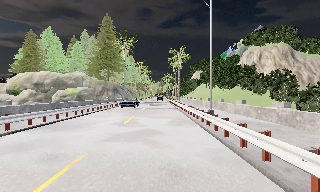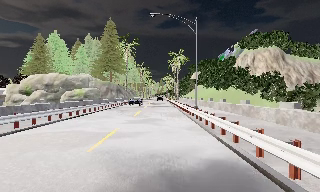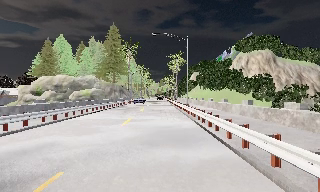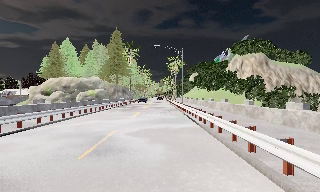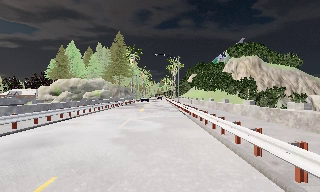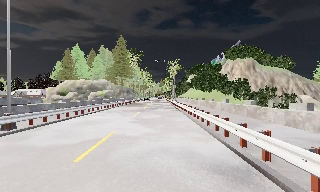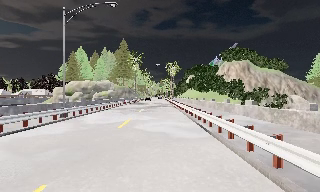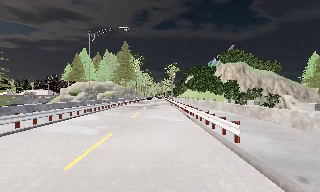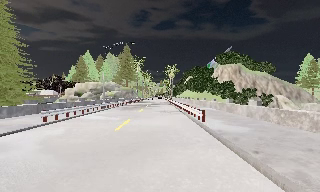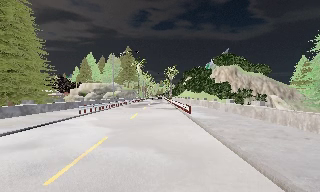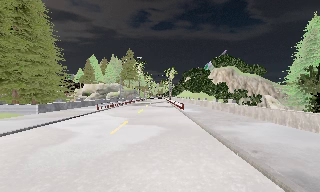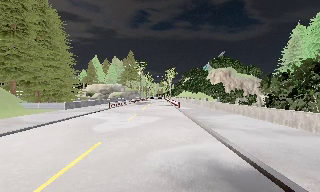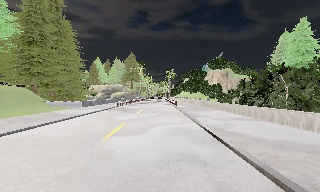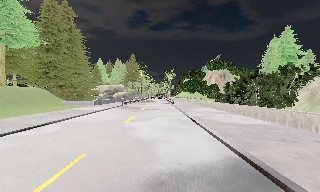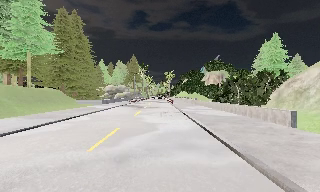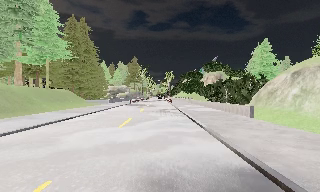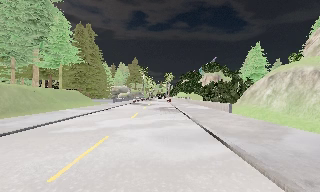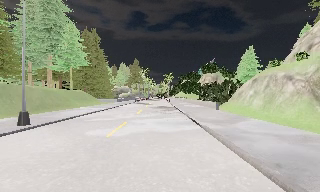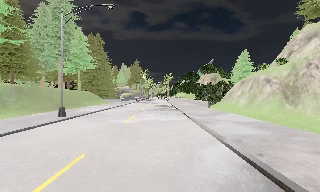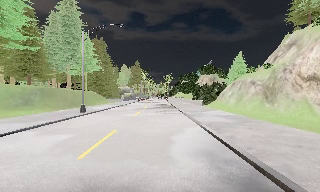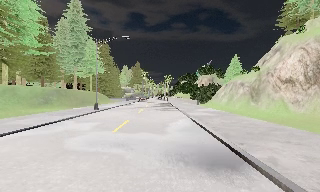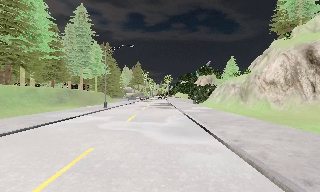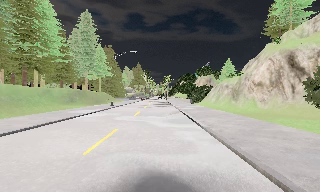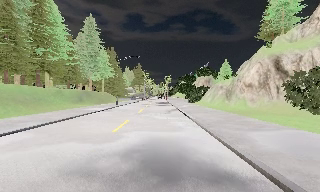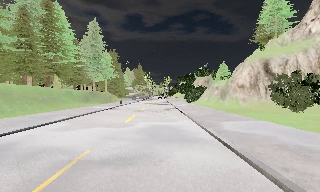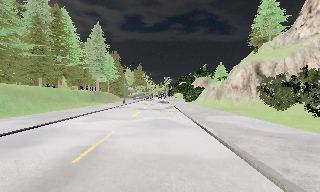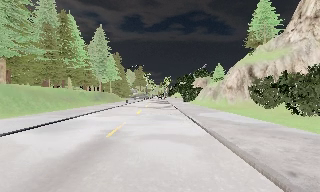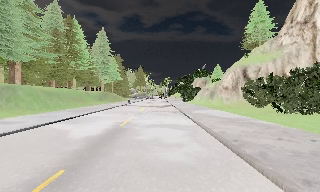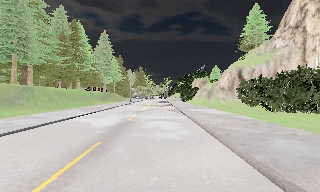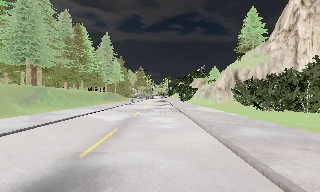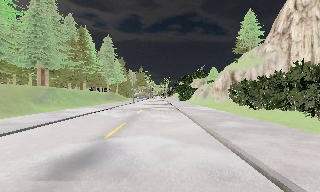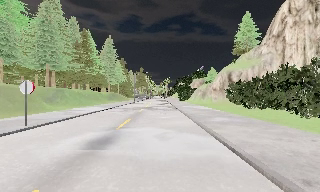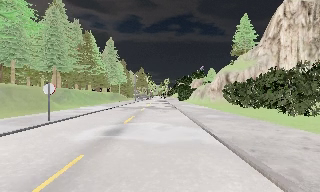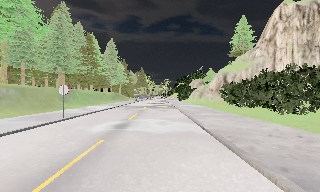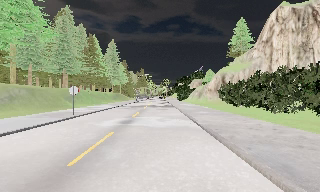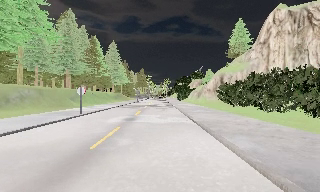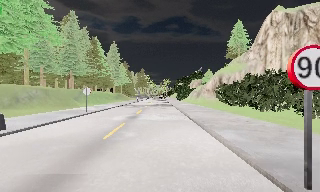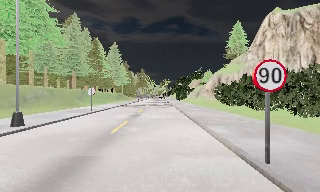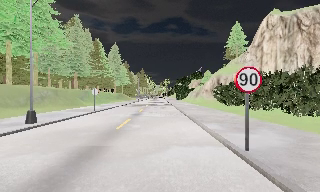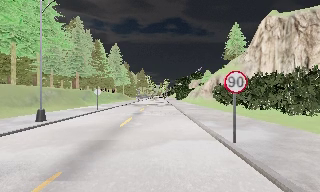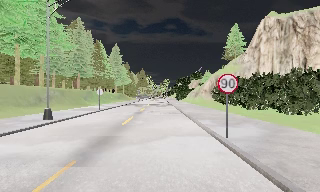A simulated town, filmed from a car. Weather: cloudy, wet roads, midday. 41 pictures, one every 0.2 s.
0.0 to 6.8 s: The camera travels backward, about 100 m, so what stands in front gets smaller. It loses speed.
6.8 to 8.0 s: The camera travels backward, about 5 m, so what stands in front gets smaller. It loses speed.
The film runs backward here.
